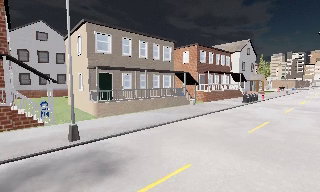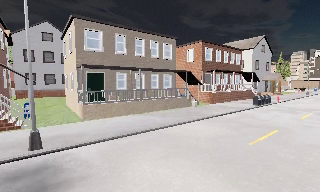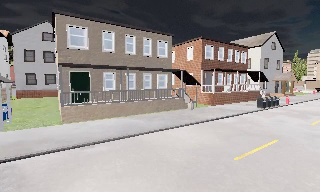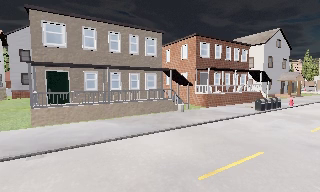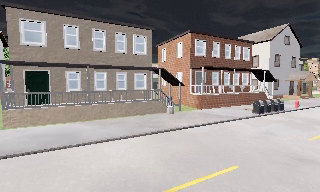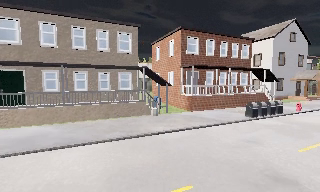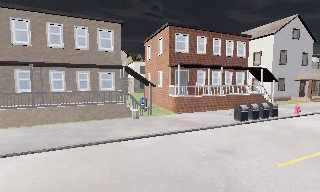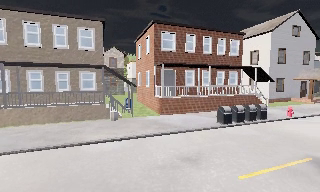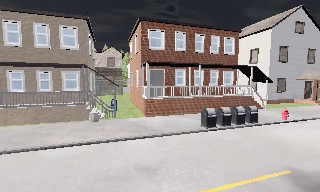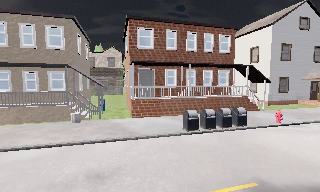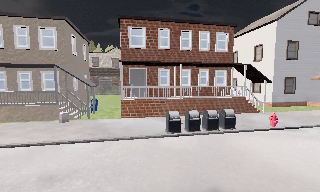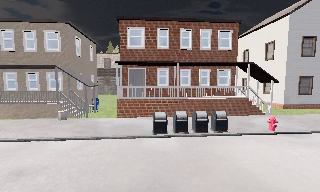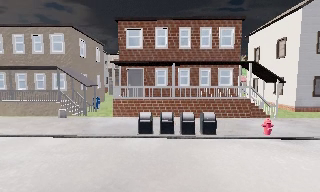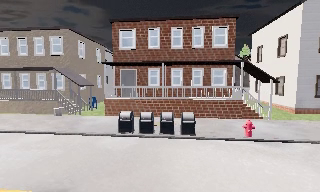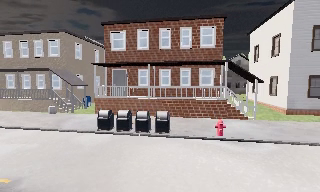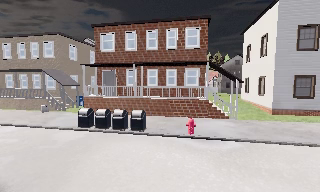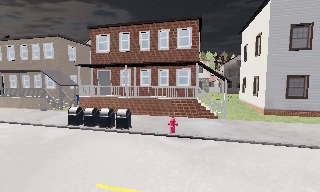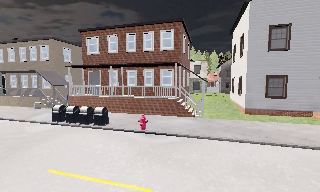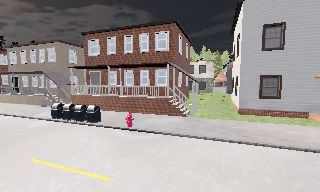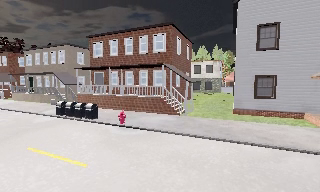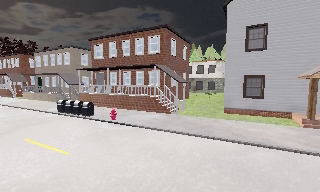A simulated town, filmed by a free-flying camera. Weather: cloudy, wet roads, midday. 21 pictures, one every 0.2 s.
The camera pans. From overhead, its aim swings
counterclockwise.
0.0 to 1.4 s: The camera pans to its left, which is counterclockwise from overhead, by about 20 degrees. It travels to its right and forward, about 14 m, so close, fixed things drift to the left.
1.4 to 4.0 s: The camera pans to its left, which is counterclockwise from overhead, by about 50 degrees. It travels to its right, about 20 m.
The film runs forward here.
